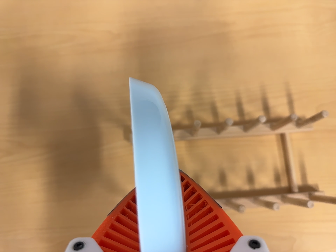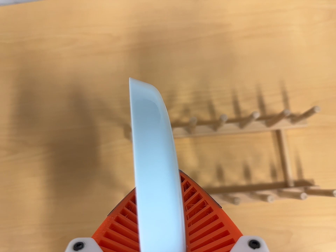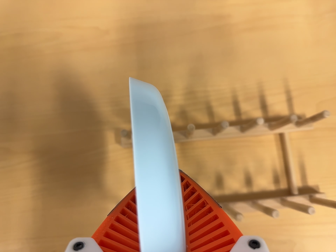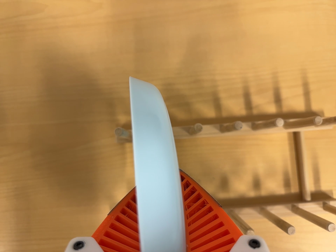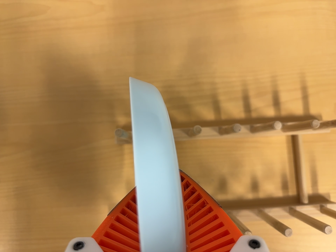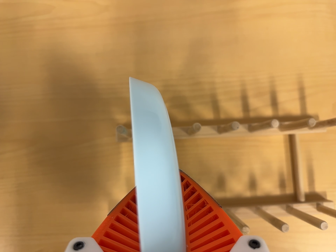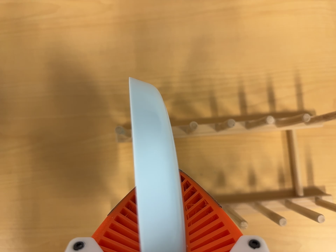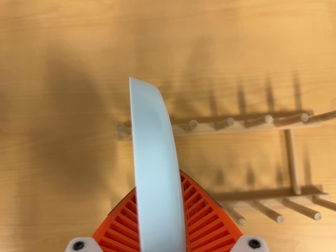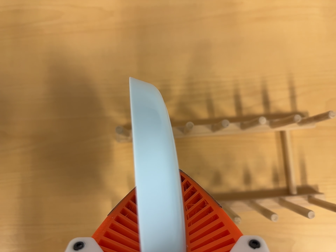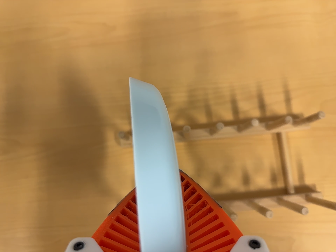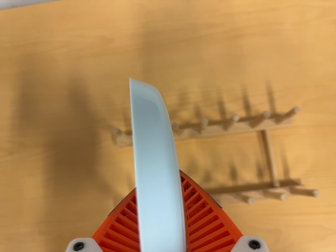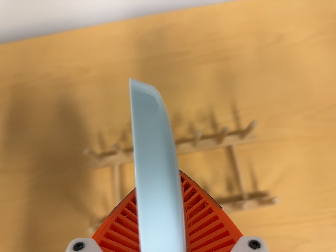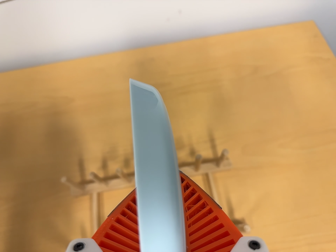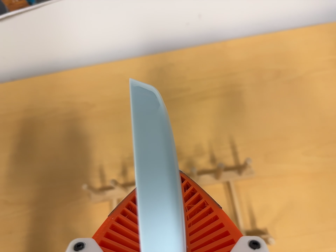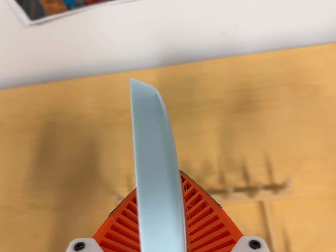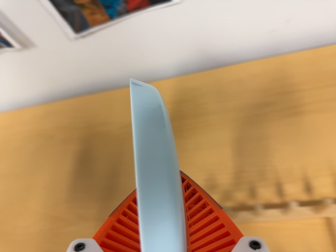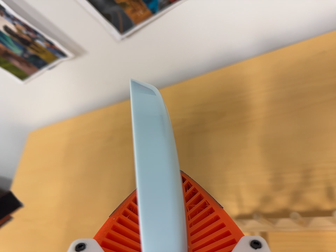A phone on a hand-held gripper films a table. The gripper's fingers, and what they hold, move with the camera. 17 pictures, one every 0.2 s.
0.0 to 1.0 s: The camera travels forward, about 6 cm, so what stands in front looms larger.
1.0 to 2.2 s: The camera travels backward, to its right and toward the bottom of its view, about 14 cm, so what stands in front gets smaller. Its aim tips toward the top of its view by about 15 degrees.
2.2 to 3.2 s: The scene slides to the right, as the camera pans about 30 degrees to its left. It travels forward, about 7 cm, so what stands in front looms larger. Its aim tips toward the top of its view by about 10 degrees, and the scene shifts downward.
The film runs backward here.
